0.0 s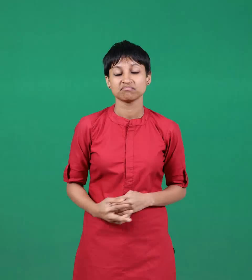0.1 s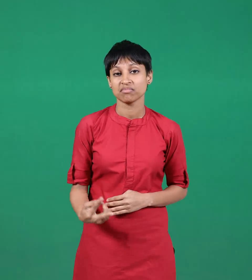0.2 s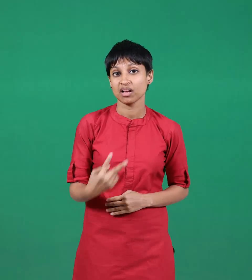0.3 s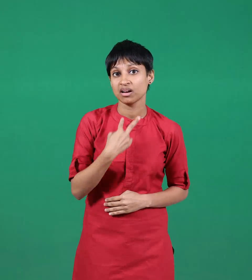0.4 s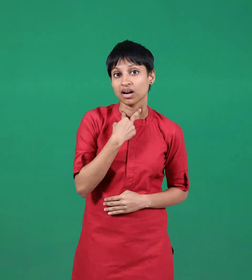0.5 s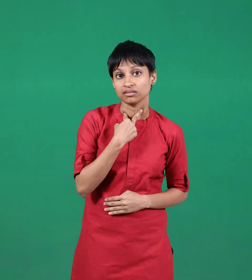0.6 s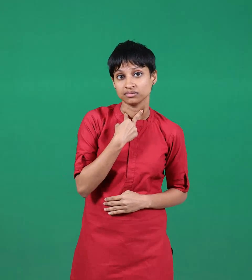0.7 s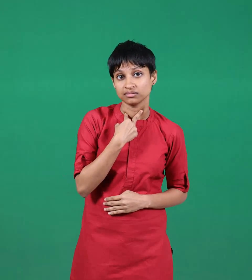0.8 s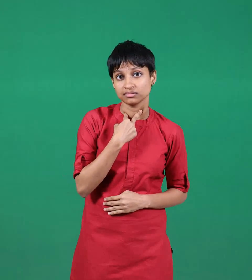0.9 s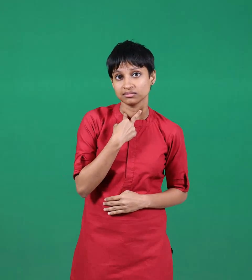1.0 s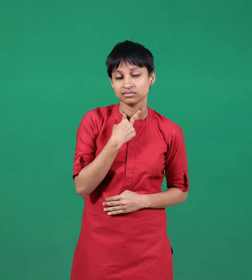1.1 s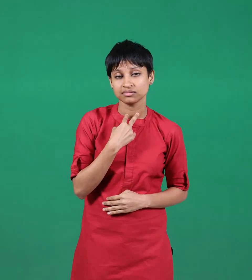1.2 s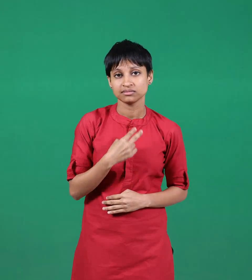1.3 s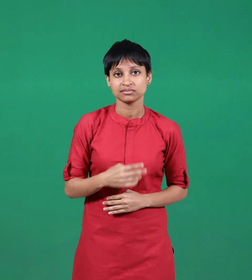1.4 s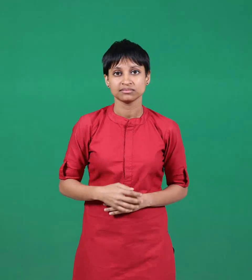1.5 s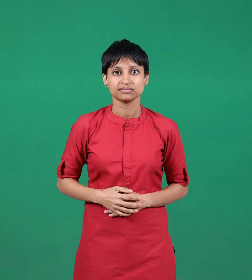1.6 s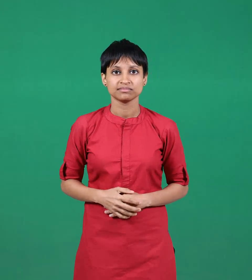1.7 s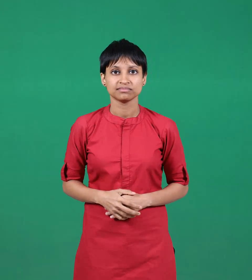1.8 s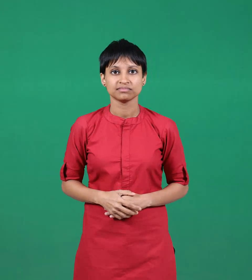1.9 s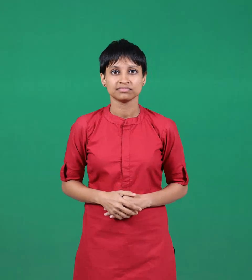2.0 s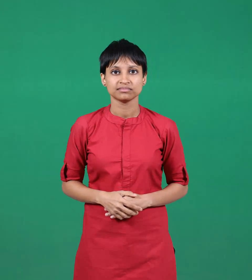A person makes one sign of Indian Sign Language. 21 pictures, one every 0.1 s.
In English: risk
